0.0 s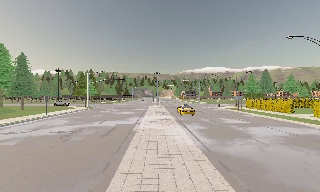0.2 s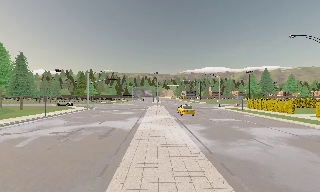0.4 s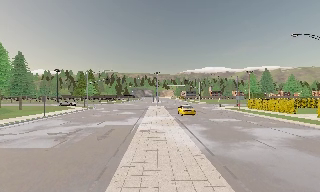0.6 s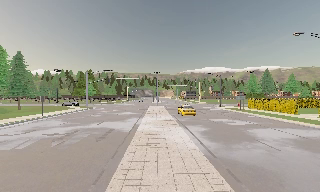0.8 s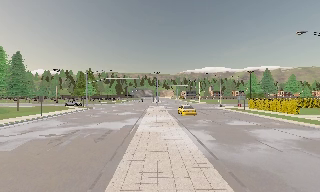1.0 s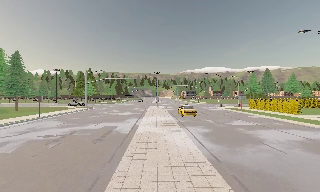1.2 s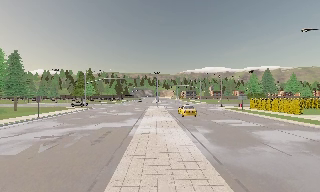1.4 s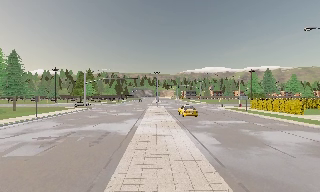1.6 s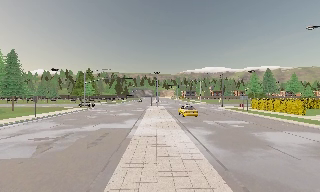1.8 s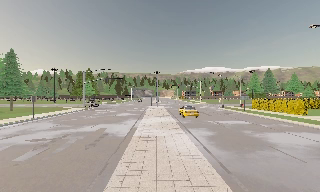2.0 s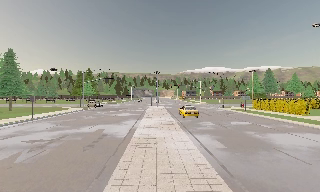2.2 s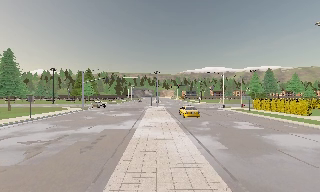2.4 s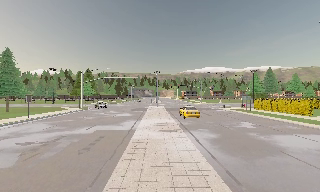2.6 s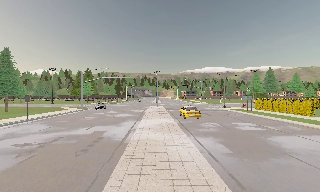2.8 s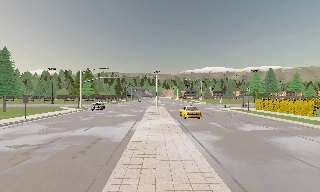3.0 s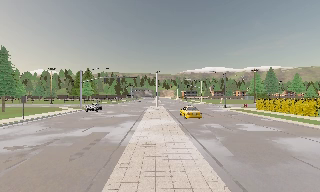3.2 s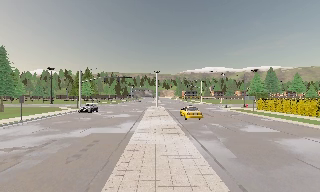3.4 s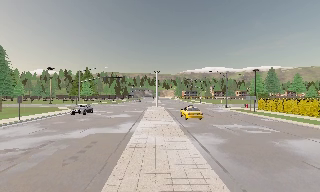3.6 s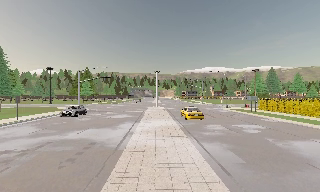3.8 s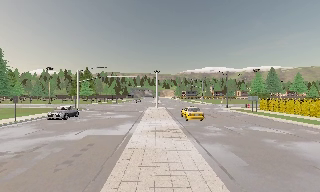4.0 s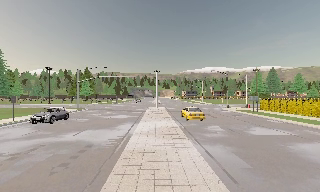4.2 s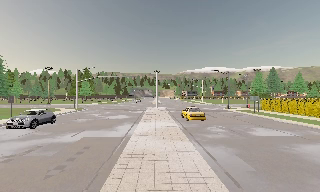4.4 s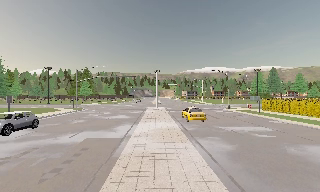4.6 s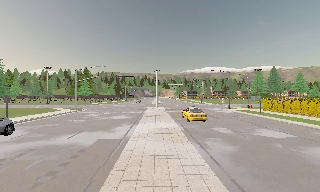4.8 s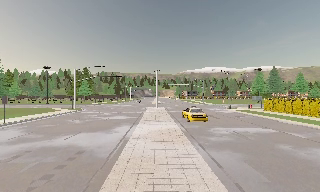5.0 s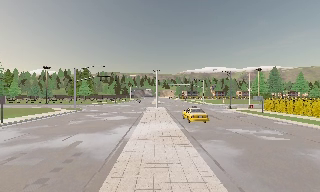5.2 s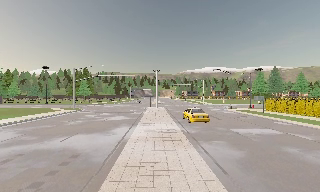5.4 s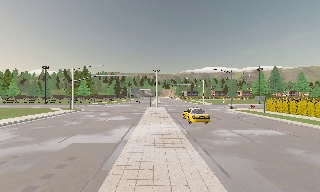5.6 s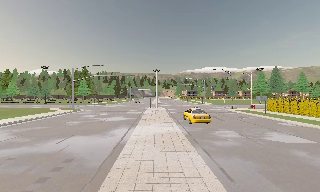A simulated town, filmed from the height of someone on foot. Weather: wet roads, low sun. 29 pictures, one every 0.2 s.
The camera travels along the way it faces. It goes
forward.
0.0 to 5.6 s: The camera travels forward, about 7 m, so what stands in front looms larger.
The film runs forward here.
